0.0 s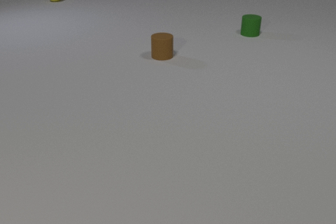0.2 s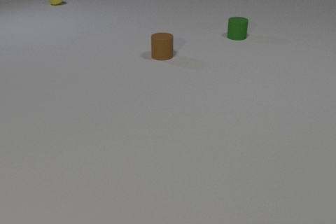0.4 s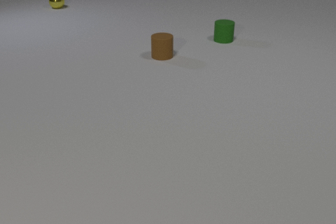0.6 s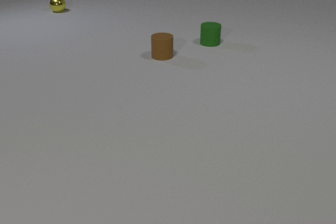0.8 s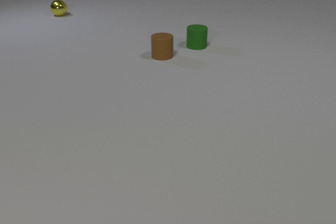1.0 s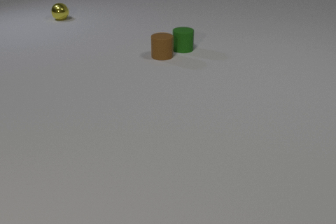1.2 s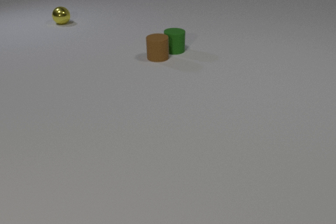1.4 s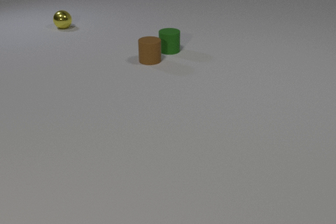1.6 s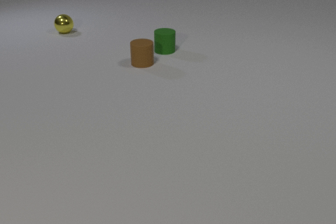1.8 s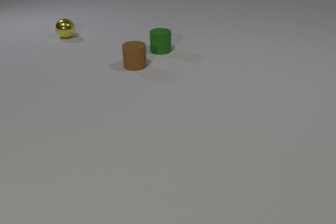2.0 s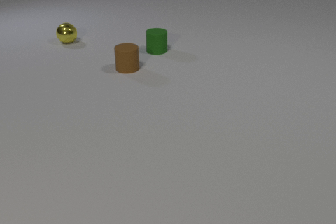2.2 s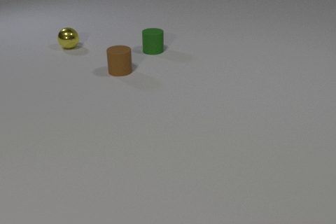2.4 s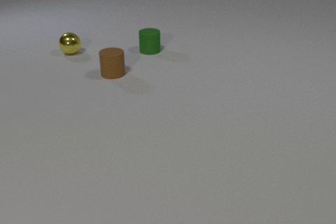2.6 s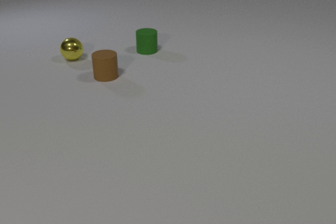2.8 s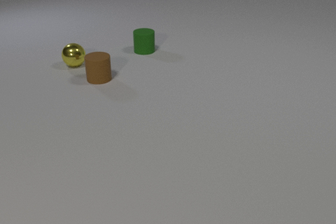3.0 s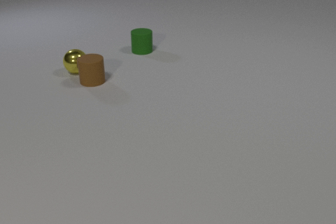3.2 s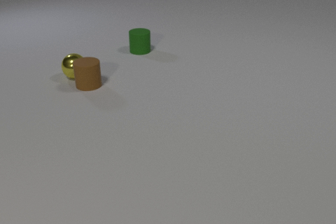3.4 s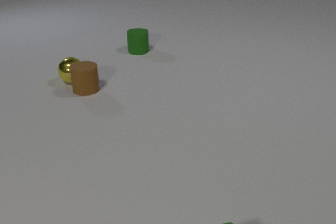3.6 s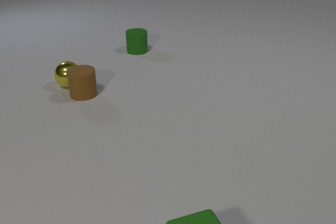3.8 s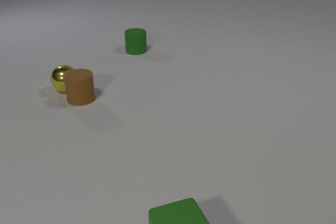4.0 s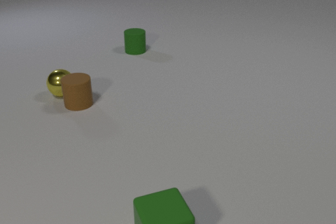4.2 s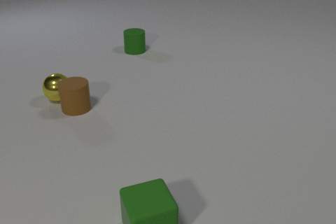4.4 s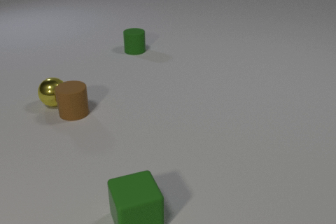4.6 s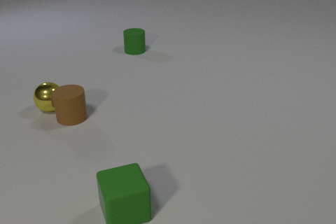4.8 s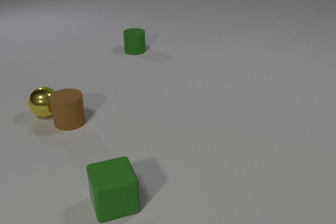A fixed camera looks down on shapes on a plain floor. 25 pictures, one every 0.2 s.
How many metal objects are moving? 1.
How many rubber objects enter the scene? 1.
What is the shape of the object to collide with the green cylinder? cylinder.
0.0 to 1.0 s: The green rubber cylinder slides to the left and toward the camera. The yellow metal sphere rolls toward the camera.
1.0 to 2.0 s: The green rubber cylinder slides to the left. The brown rubber cylinder slides to the left and toward the camera. The yellow metal sphere rolls toward the camera. The green rubber cylinder and the brown rubber cylinder collide.
2.0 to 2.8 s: The green rubber cylinder slides to the left. The brown rubber cylinder slides to the left and toward the camera. The yellow metal sphere rolls toward the camera.
2.8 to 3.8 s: The green rubber cylinder slides to the left. The brown rubber cylinder slides toward the camera and to the left. The yellow metal sphere rolls toward the camera. The green rubber cube comes in at the bottom edge, slides to the left and away from the camera. The brown rubber cylinder and the yellow metal sphere collide.
3.8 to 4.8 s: The brown rubber cylinder slides toward the camera. The yellow metal sphere rolls toward the camera and to the left. The green rubber cube slides away from the camera and to the left.
